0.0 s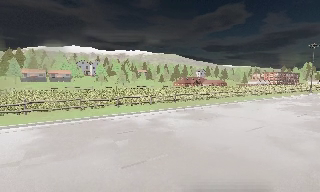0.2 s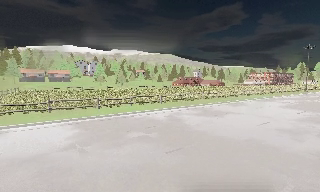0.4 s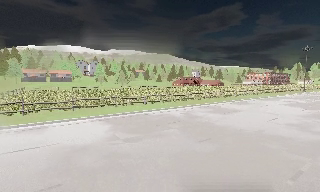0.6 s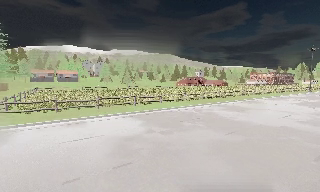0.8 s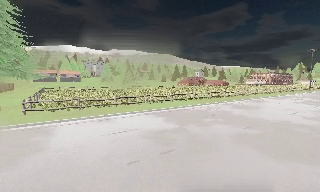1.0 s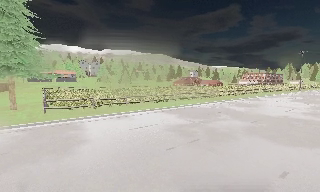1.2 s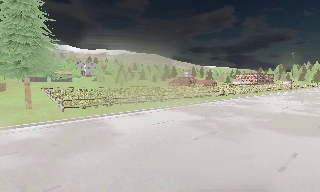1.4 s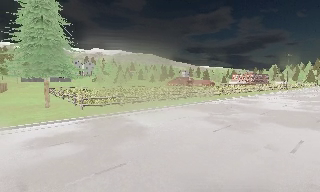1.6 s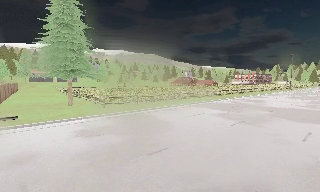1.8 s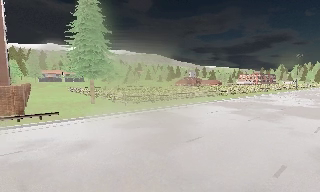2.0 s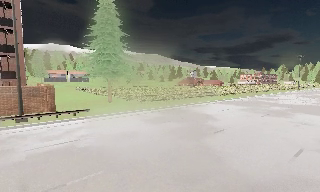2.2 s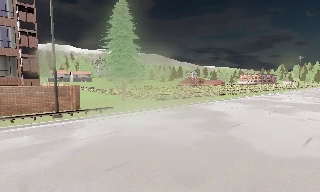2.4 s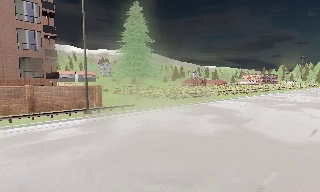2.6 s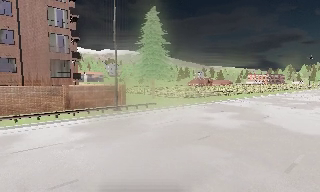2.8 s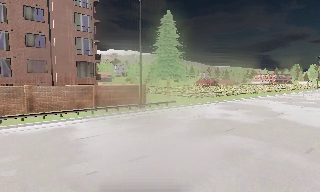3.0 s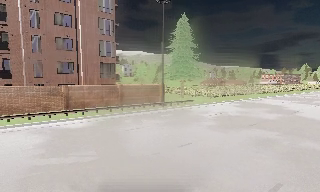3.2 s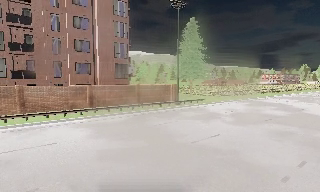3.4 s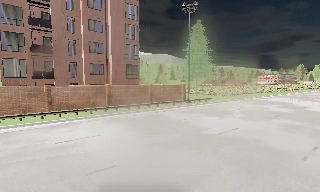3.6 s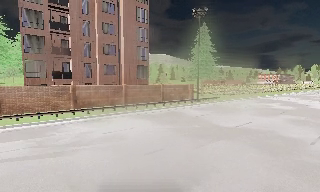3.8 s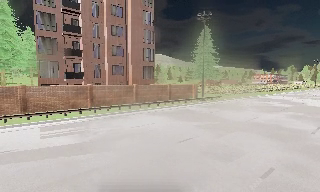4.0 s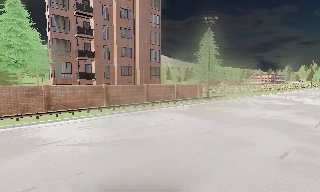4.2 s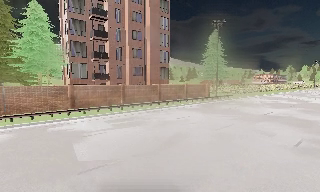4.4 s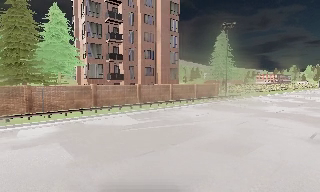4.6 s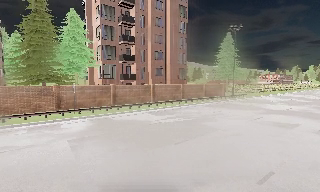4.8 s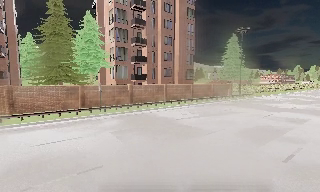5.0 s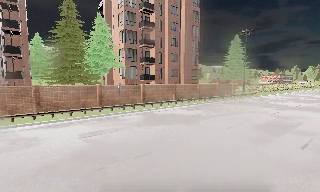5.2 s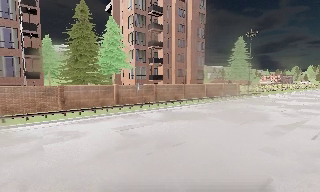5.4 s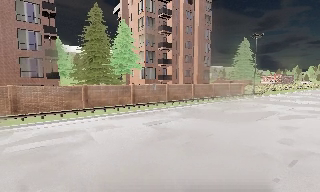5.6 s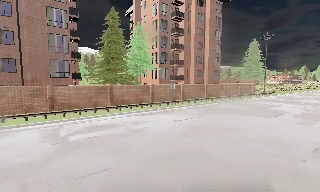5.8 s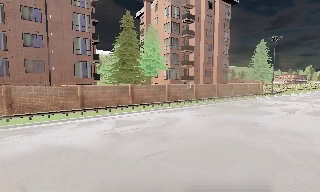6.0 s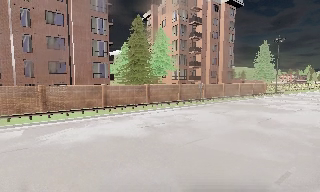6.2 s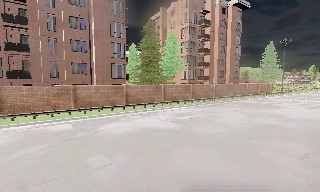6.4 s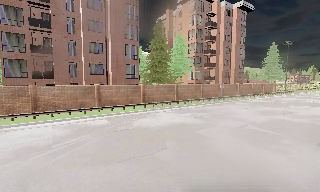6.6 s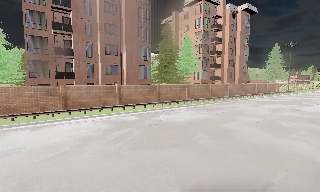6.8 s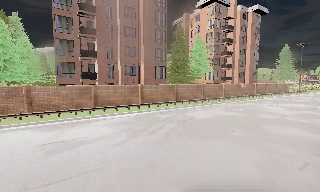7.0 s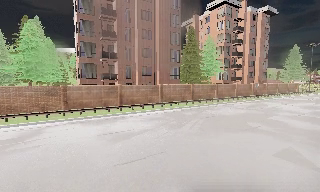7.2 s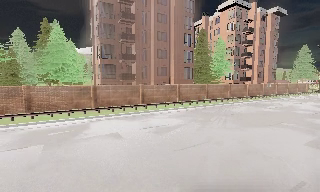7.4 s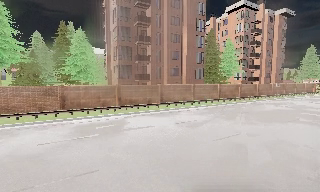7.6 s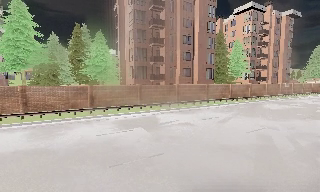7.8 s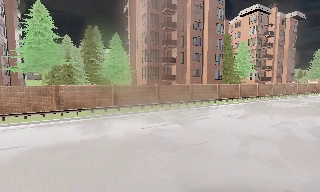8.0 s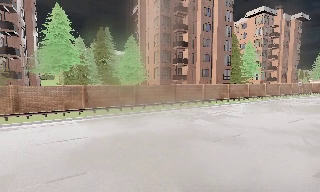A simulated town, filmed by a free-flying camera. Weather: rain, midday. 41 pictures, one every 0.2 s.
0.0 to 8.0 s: The camera travels to its left and backward, about 85 m, so close, fixed things drift to the right.
The film runs forward here.
